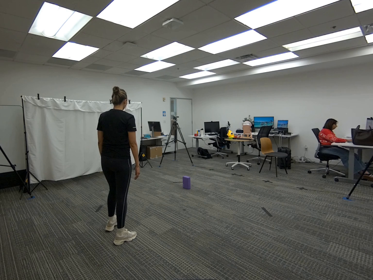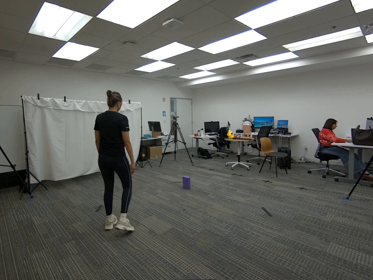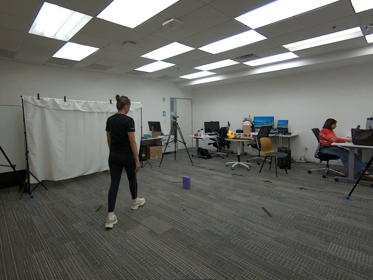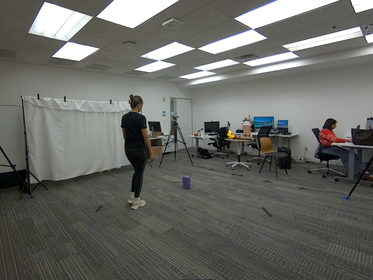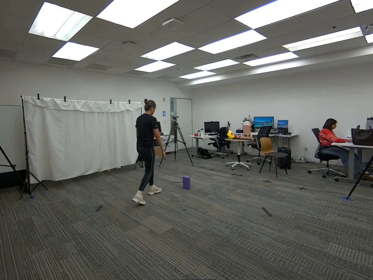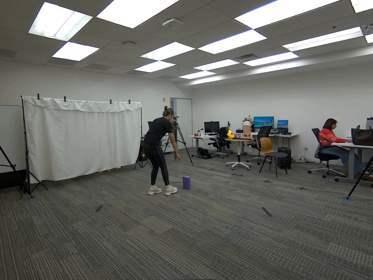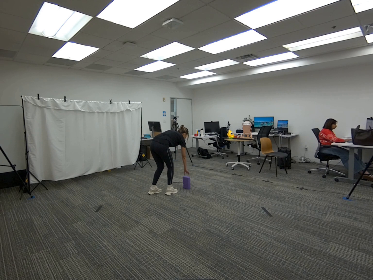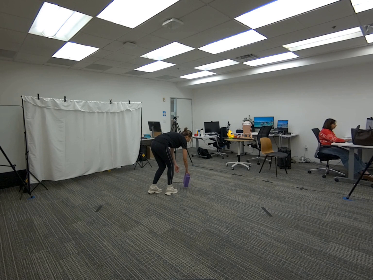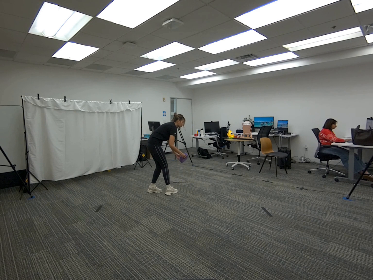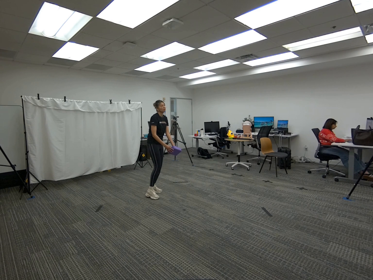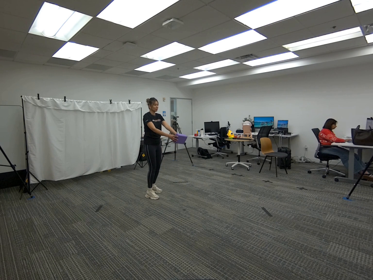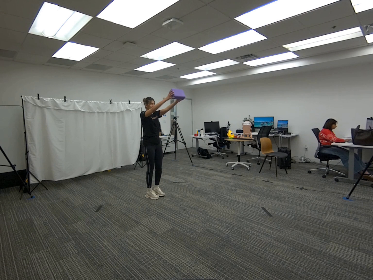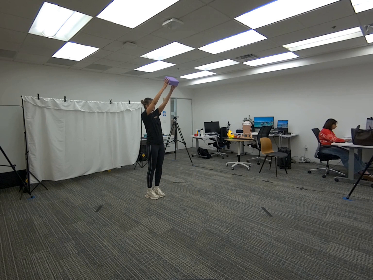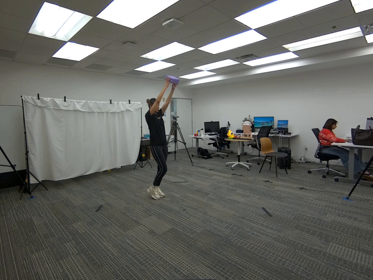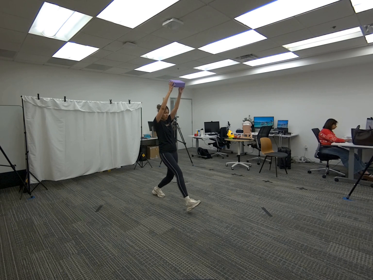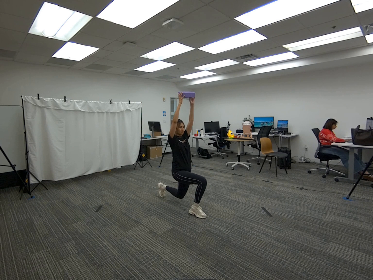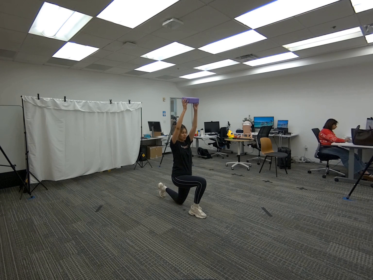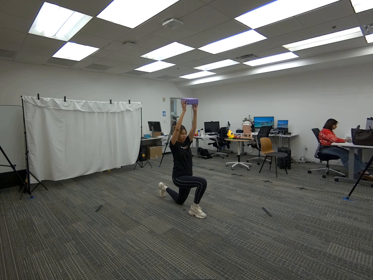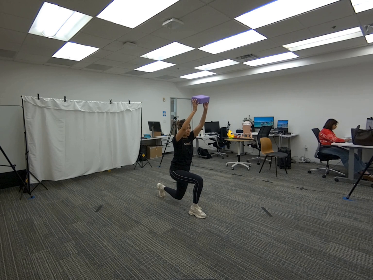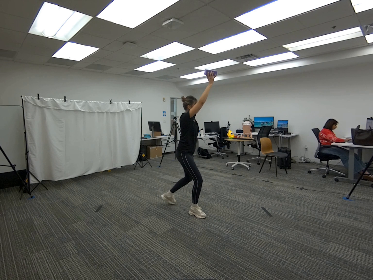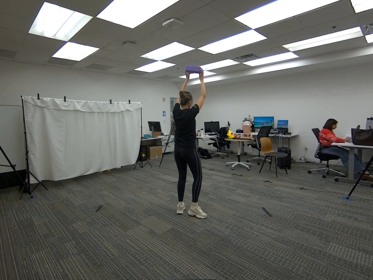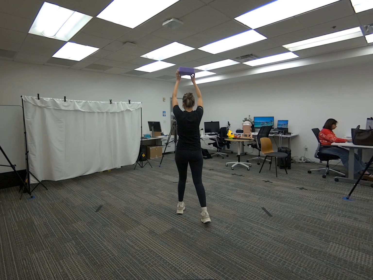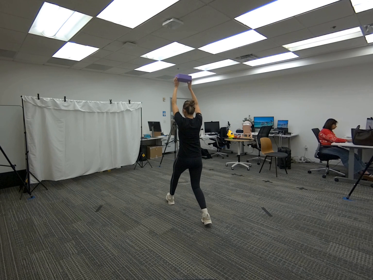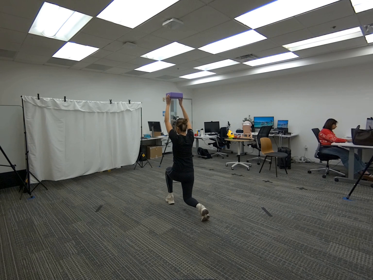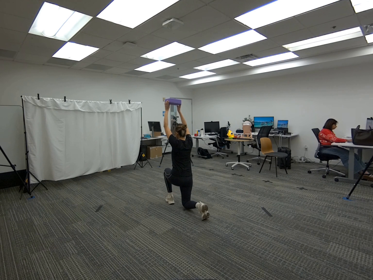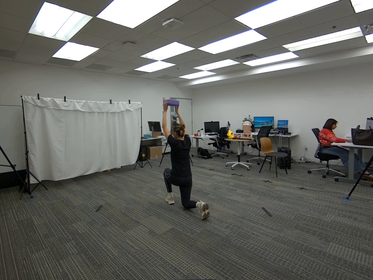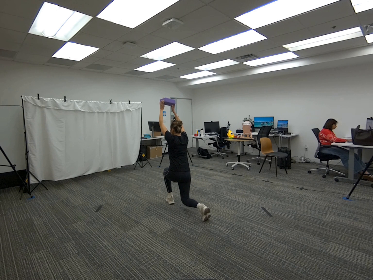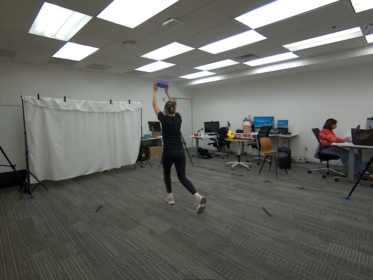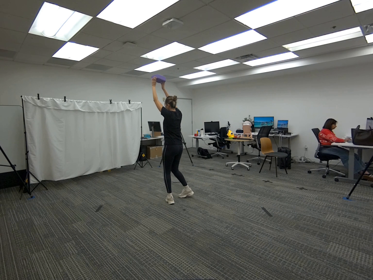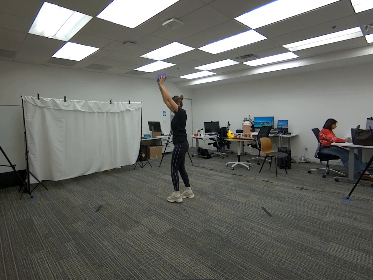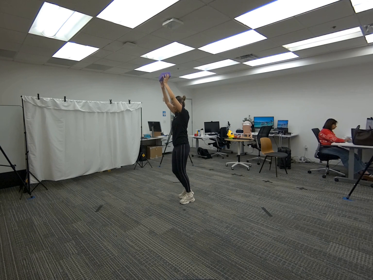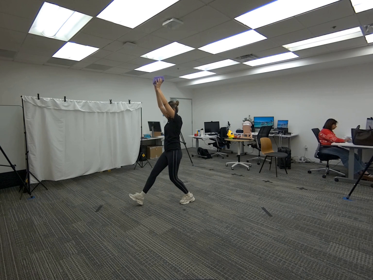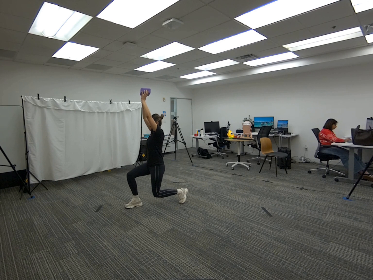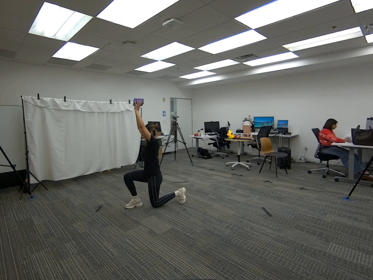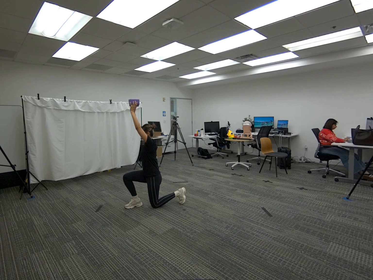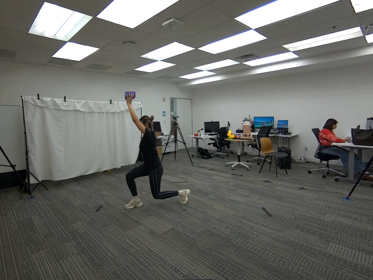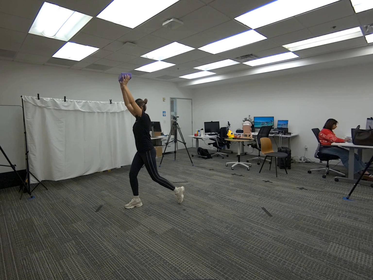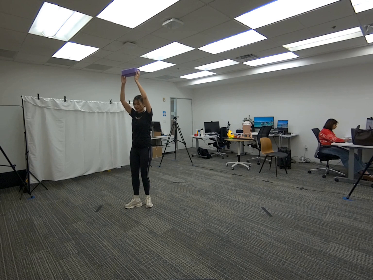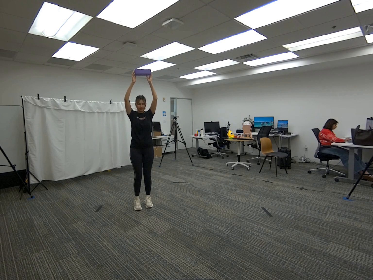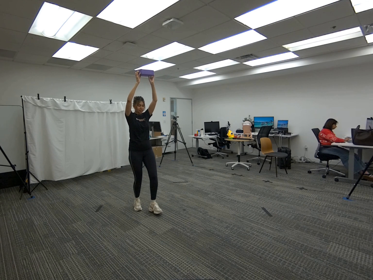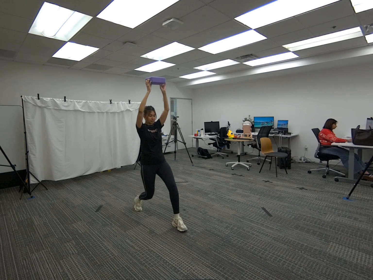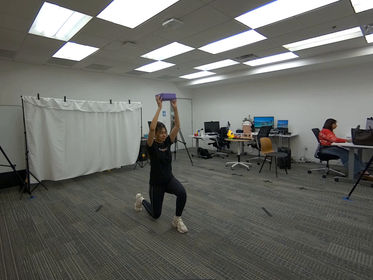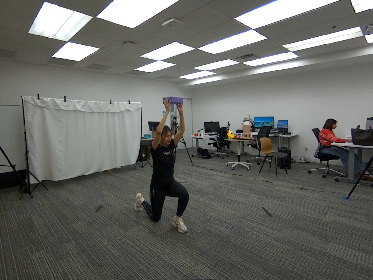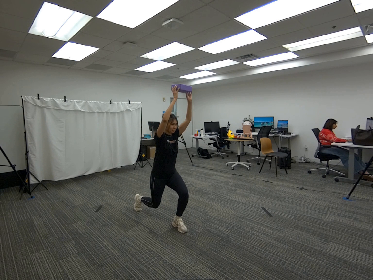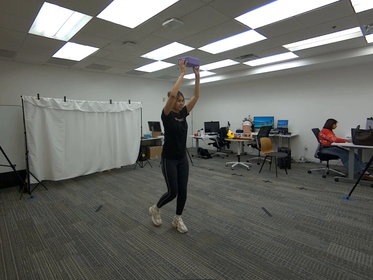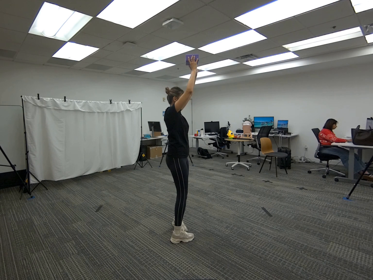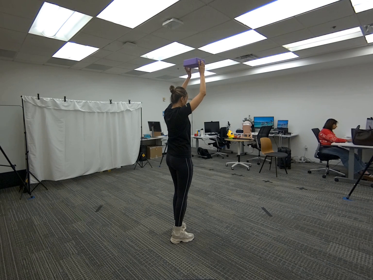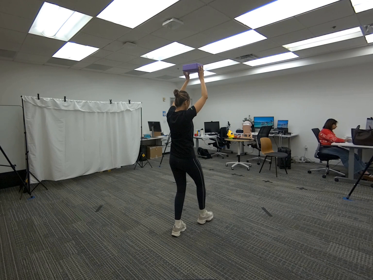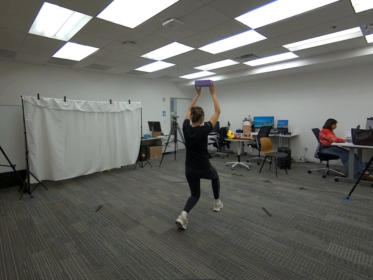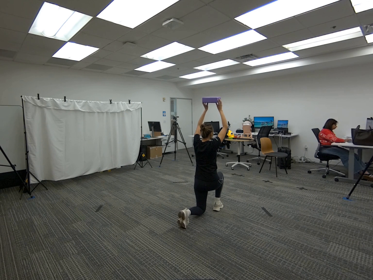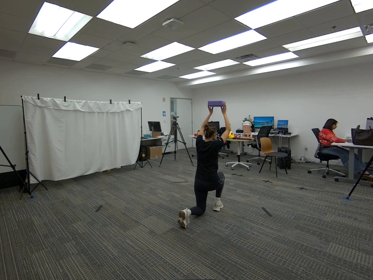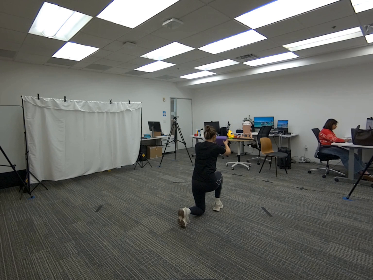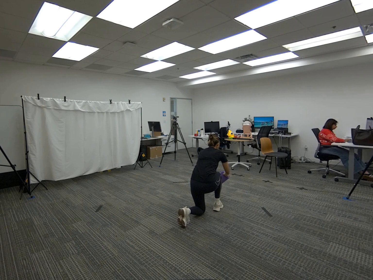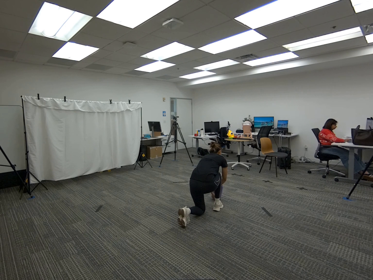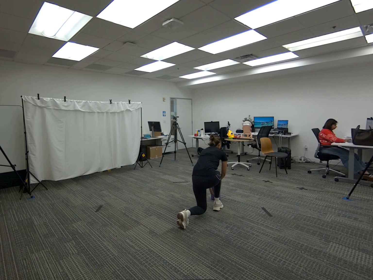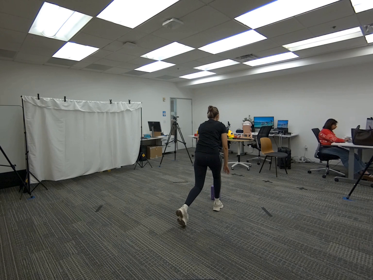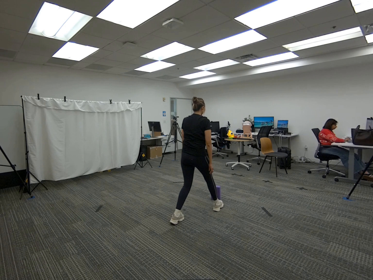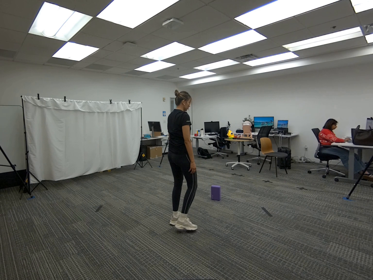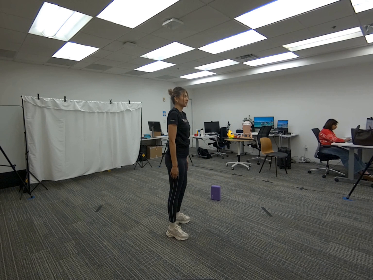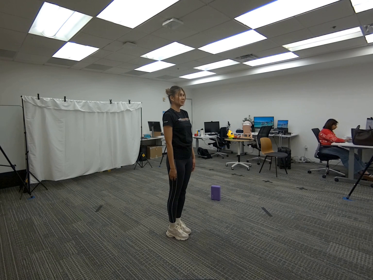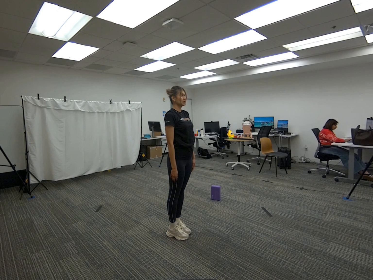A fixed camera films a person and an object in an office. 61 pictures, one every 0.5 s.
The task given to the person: Walk over to the yoga block on the ground and pick up the yoga block with both hands extending it up in the air as you perform a low lunge. Place the block on the ground when completed.
